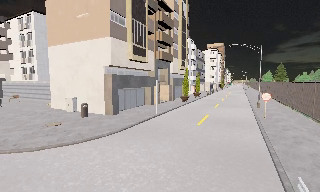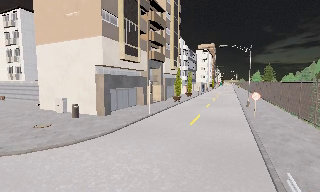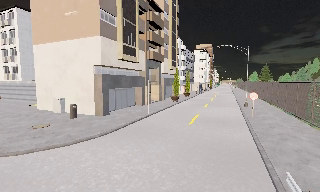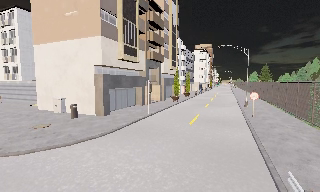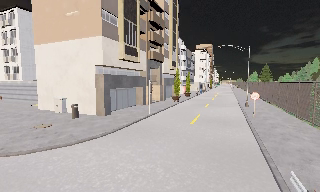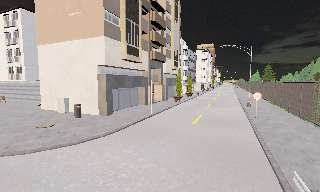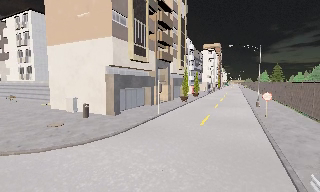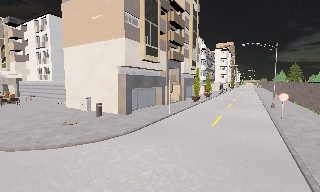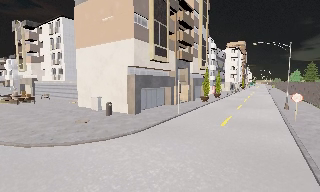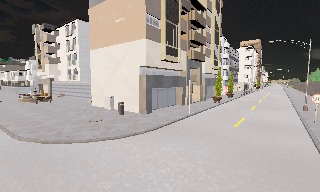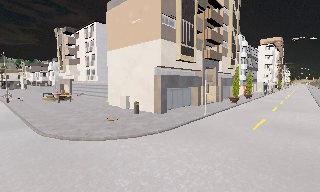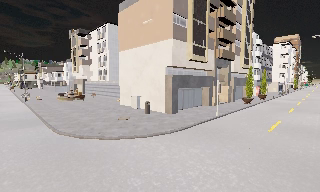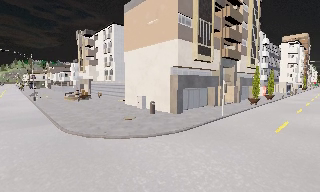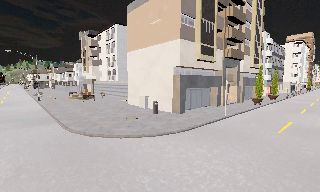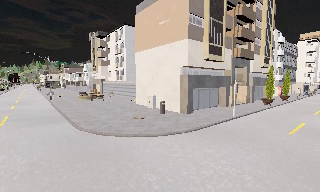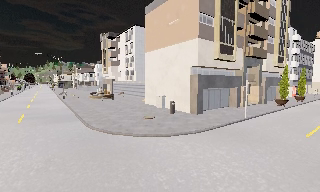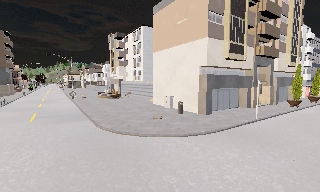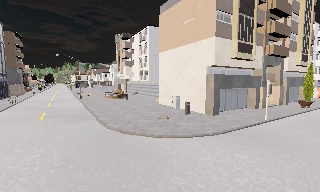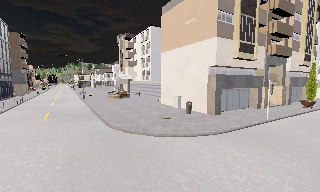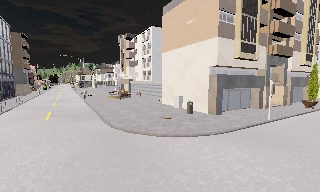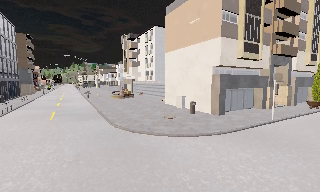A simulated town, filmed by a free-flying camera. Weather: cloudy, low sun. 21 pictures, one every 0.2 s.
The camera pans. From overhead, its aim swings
counterclockwise.
The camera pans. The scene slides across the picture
to the right.
0.0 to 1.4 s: The camera travels to its left, about 0.5 m, so close, fixed things drift to the right.
1.4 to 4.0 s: The camera swings to its left by about 30 degrees, and the scene slides to the right.
The film runs backward here.
